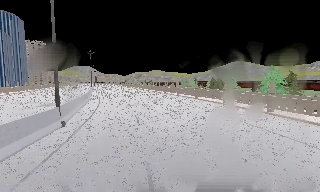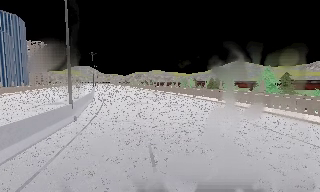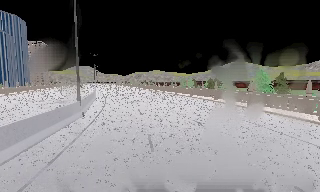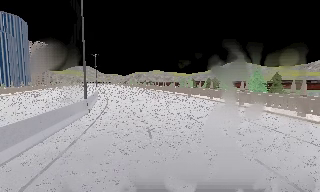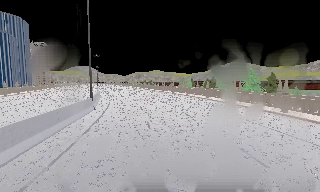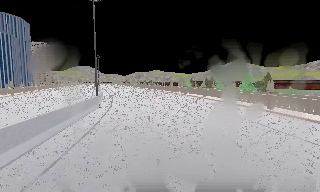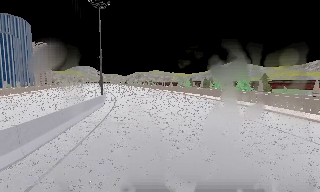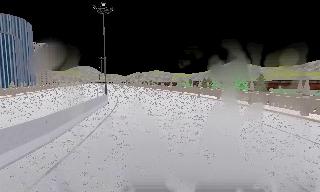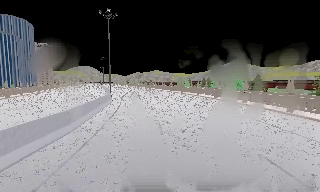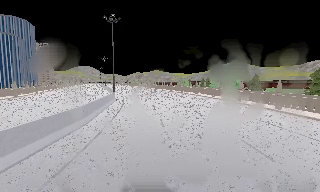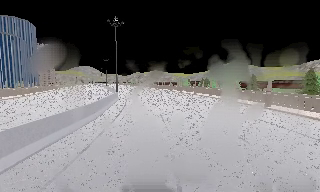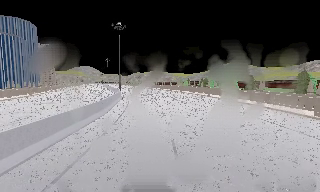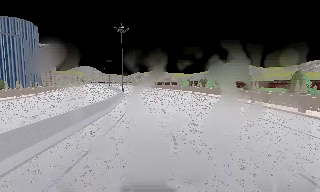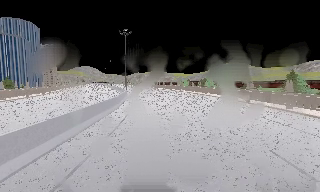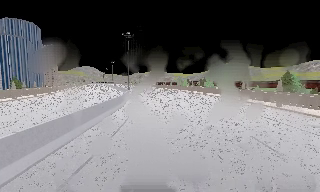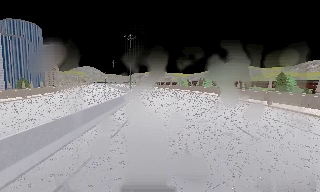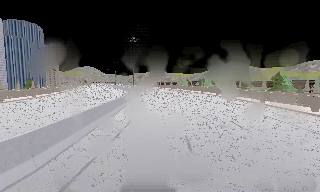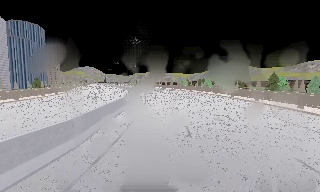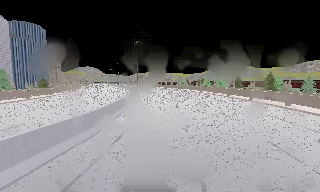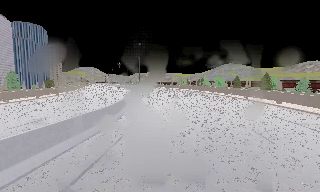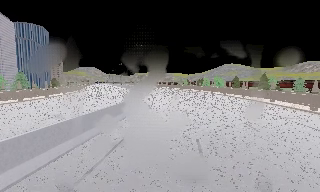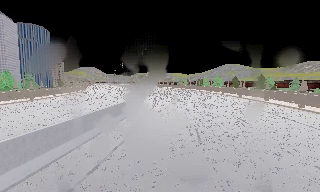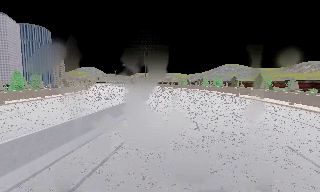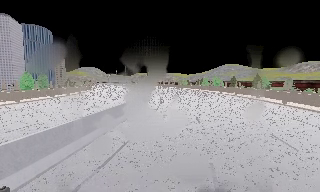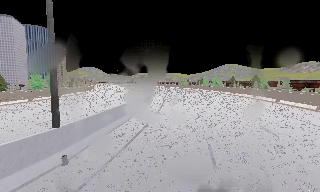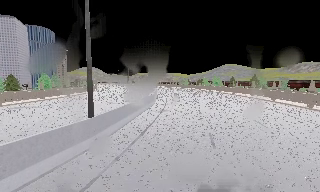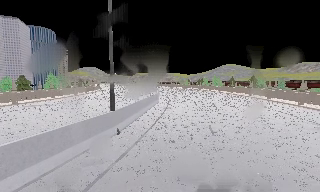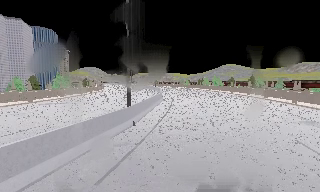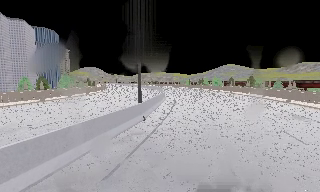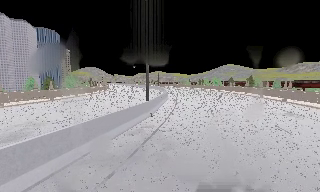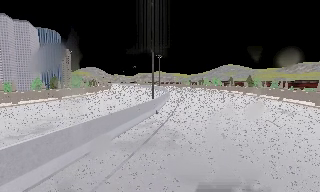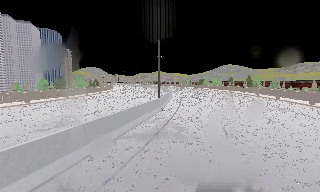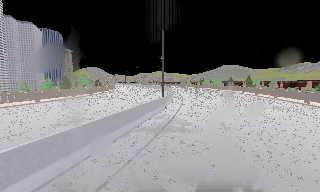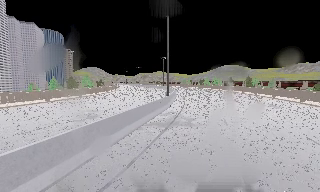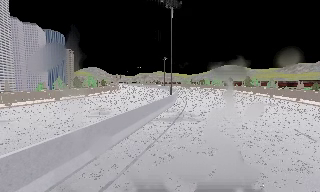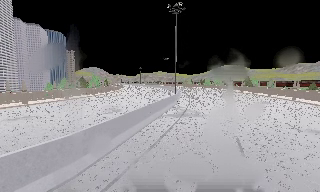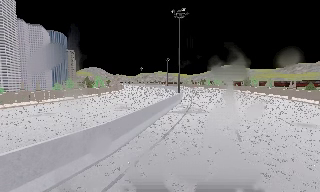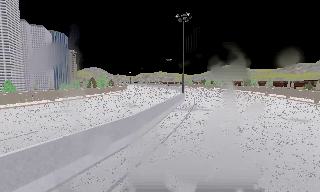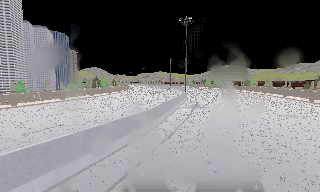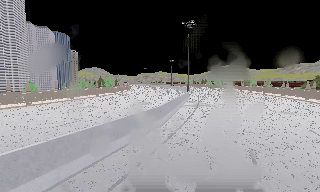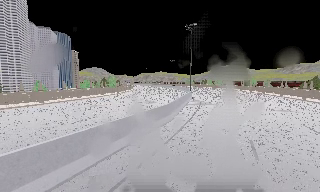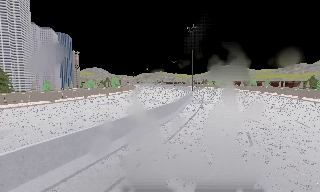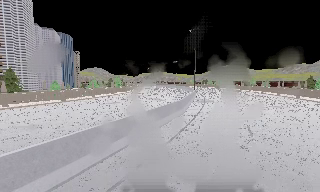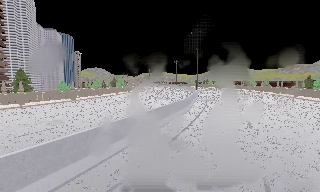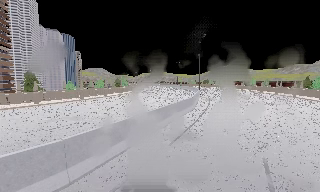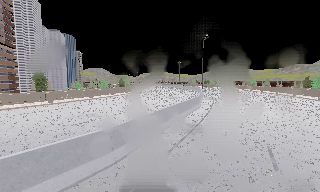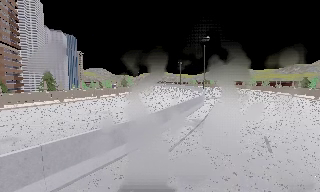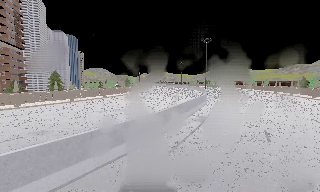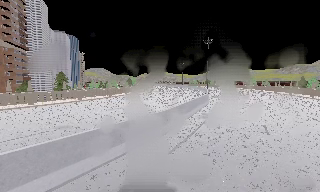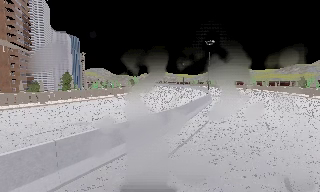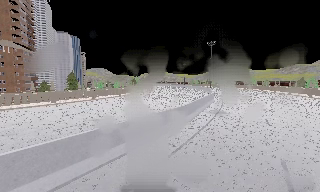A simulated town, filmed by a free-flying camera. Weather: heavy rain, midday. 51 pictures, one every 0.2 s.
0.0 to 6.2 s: The camera travels backward, about 50 m, so what stands in front gets smaller.
6.2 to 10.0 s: The camera travels backward and to its left, about 25 m, so what stands in front gets smaller.
The film runs backward here.
